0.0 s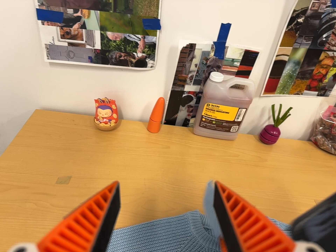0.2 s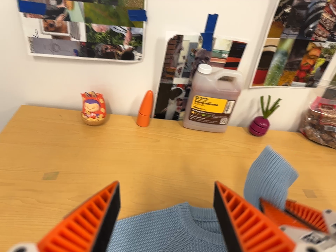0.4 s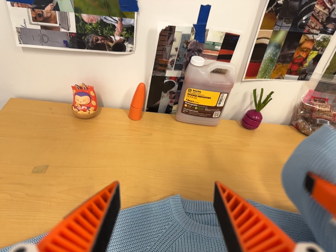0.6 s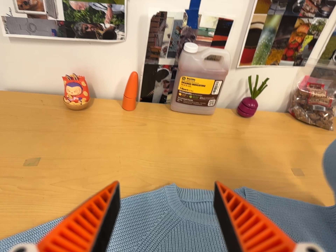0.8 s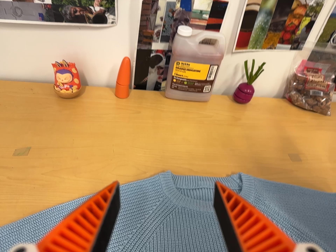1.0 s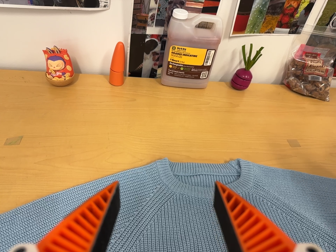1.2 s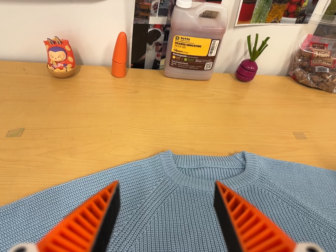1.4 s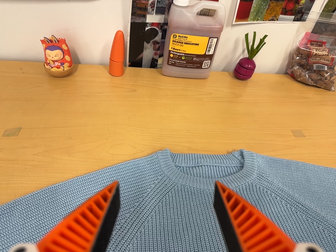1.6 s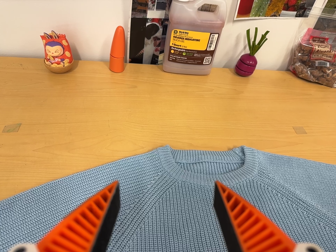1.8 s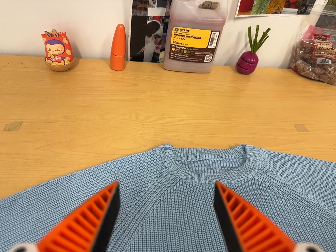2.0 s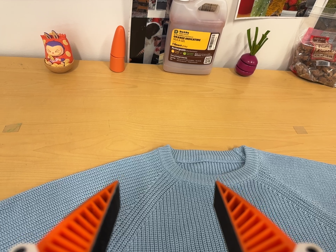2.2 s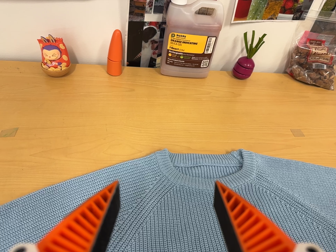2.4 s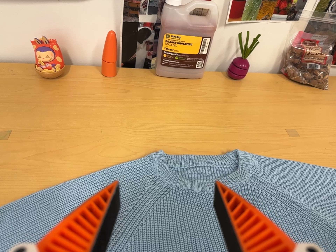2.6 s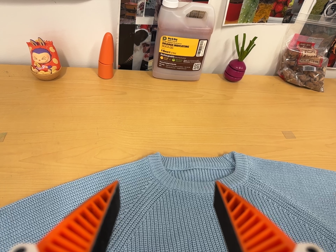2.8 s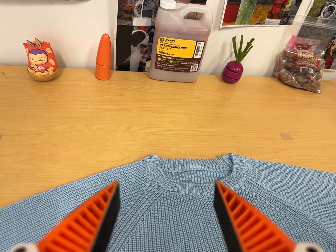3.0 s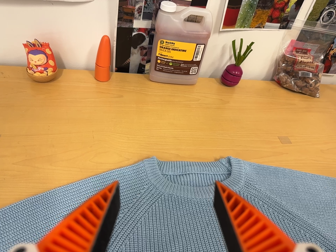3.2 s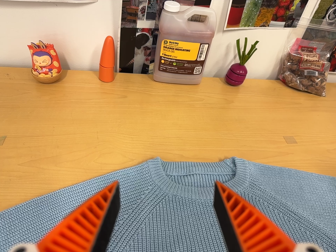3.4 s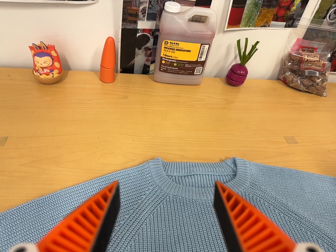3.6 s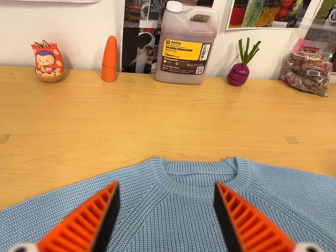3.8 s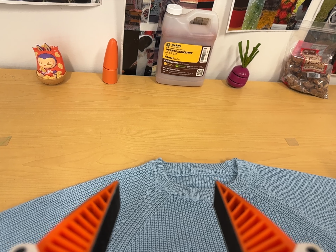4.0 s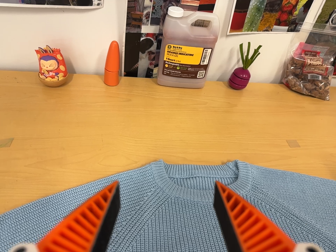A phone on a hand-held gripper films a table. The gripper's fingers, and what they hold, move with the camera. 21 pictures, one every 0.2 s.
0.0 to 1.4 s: The camera travels forward and toward the bottom of its view, about 9 cm, so what stands in front looms larger. Its aim tips toward the bottom of its view by about 10 degrees, and the scene shifts upward.
1.4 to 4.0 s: The camera shifts only a little, or ends up much as it began.
The film runs backward here.
